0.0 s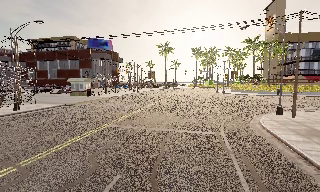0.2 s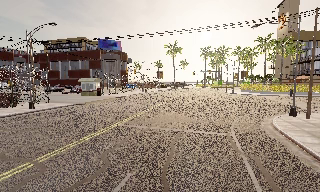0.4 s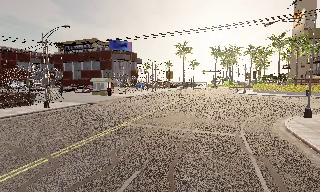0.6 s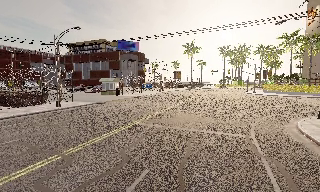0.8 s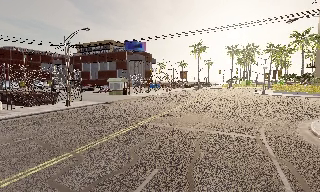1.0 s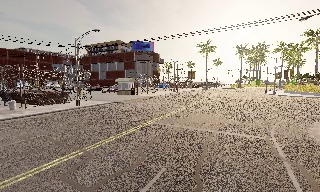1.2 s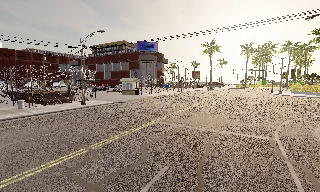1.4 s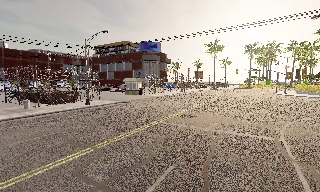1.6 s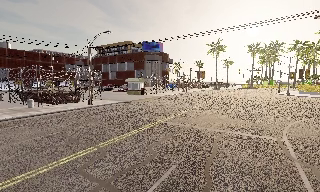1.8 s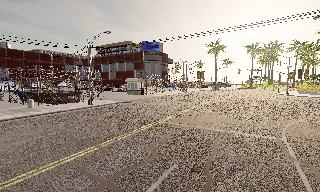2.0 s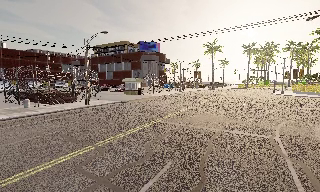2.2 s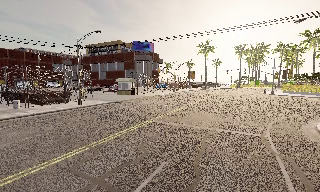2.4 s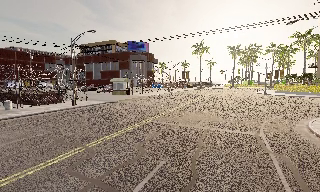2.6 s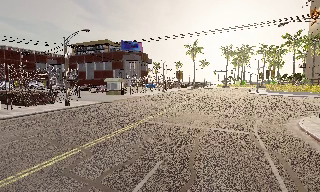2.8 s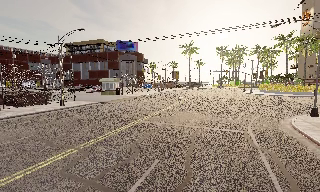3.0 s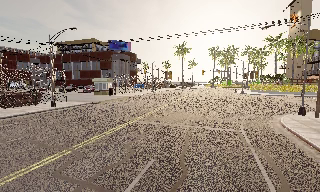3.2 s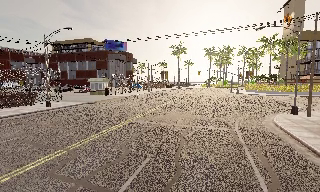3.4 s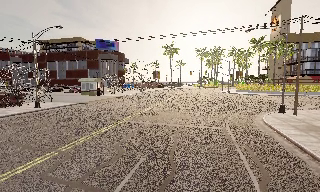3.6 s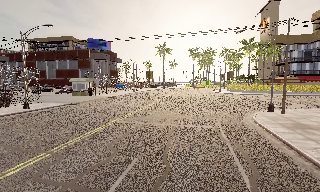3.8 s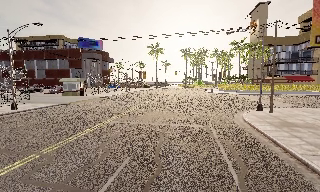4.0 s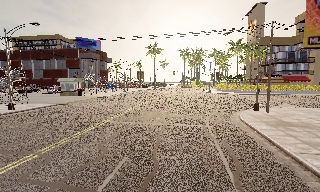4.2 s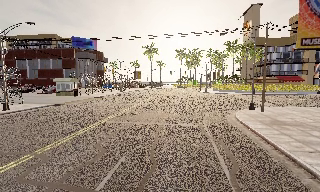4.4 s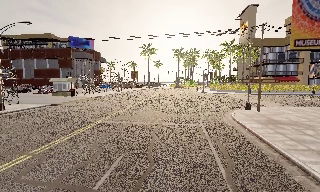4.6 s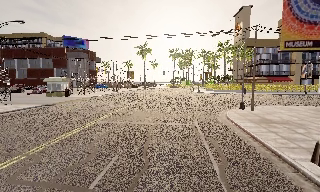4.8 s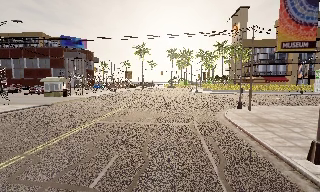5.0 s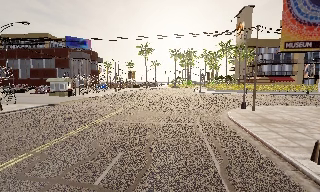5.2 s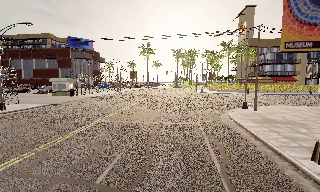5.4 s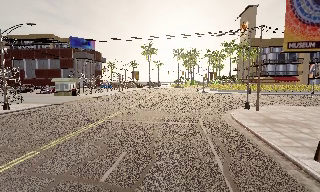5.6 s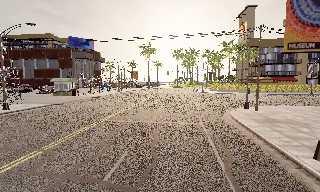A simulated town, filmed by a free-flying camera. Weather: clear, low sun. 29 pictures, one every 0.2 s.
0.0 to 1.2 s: The camera swings to its left by about 15 degrees, and the scene slides to the right.
1.2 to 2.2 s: The camera shifts only a little, or ends up much as it began.
2.2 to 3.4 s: The camera swings to its right by about 10 degrees, and the scene slides to the left.
3.4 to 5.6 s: The camera travels backward, about 0.5 m, so what stands in front gets smaller.
The film runs backward here.
